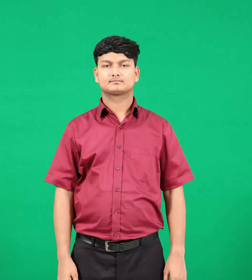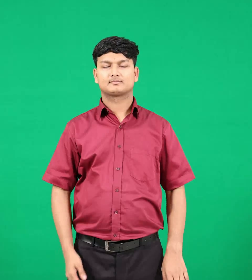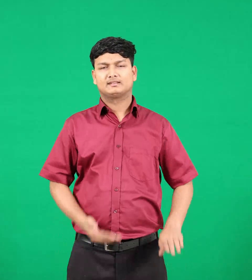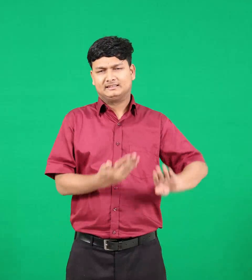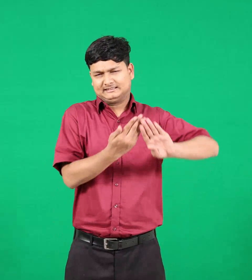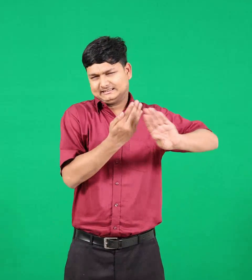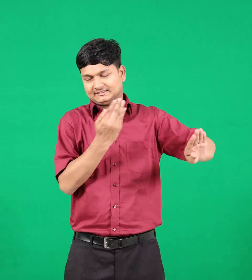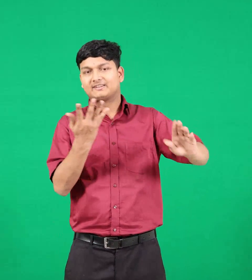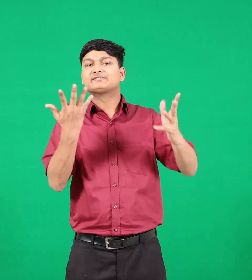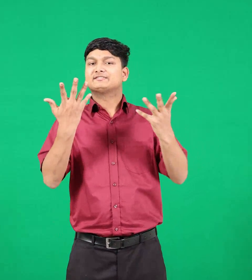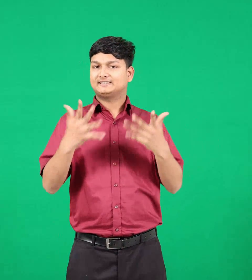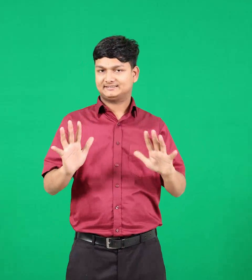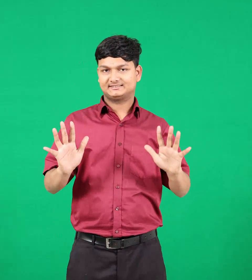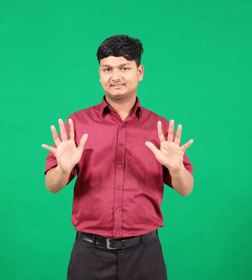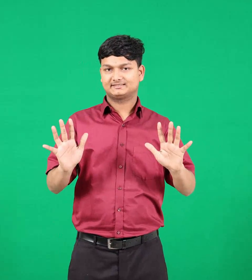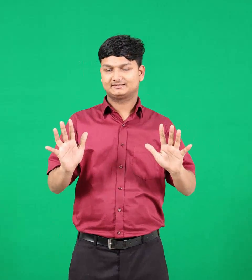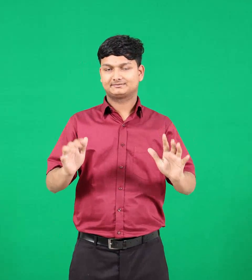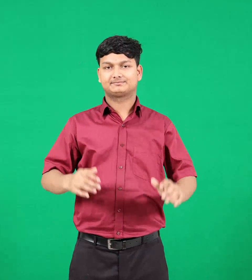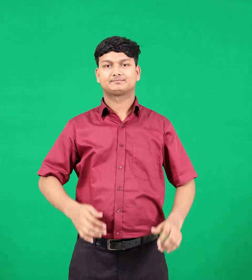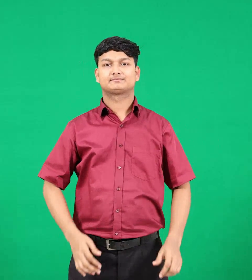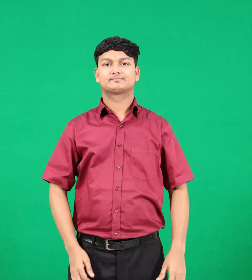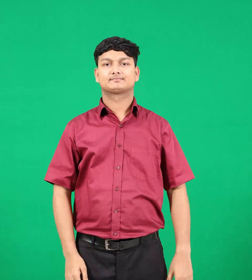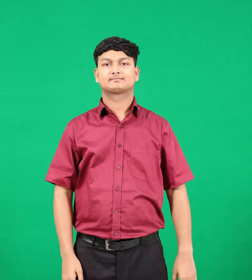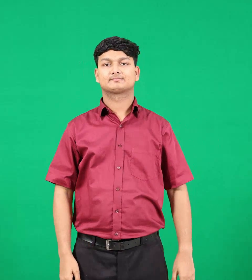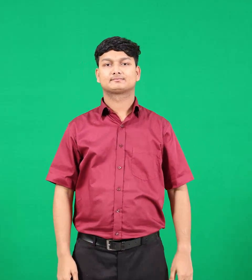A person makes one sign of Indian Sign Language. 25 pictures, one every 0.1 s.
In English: avoided
